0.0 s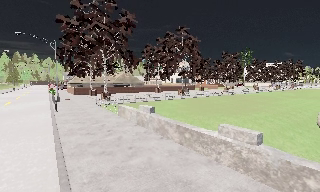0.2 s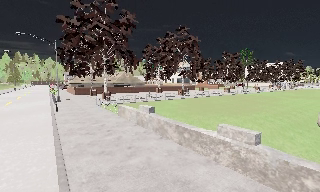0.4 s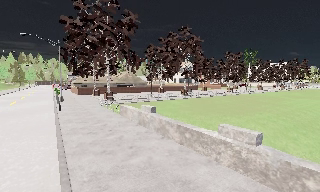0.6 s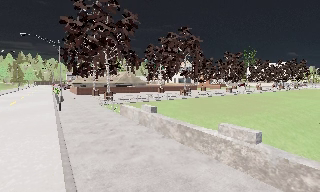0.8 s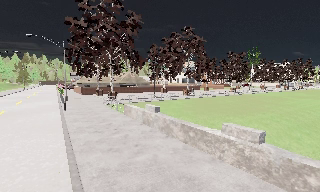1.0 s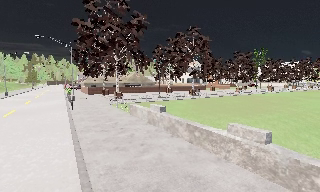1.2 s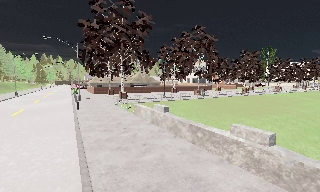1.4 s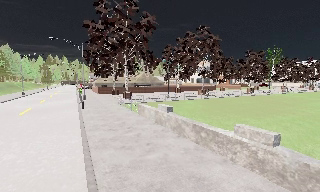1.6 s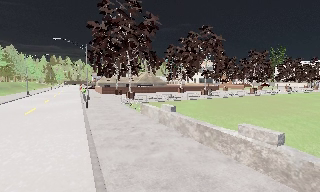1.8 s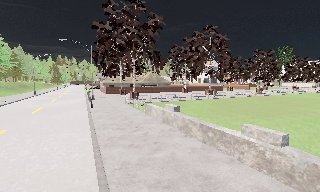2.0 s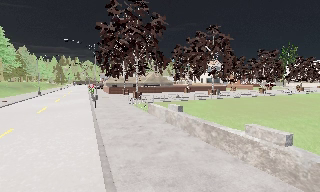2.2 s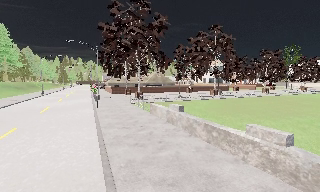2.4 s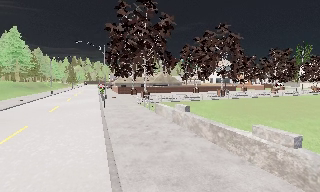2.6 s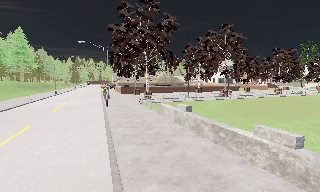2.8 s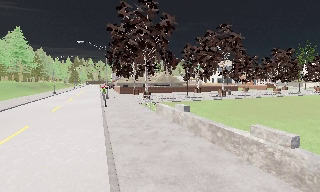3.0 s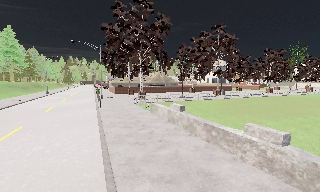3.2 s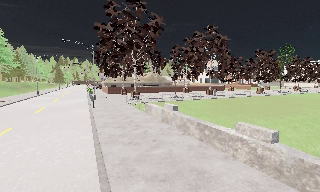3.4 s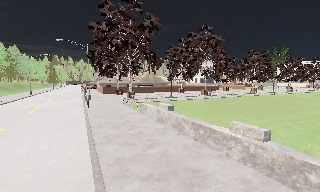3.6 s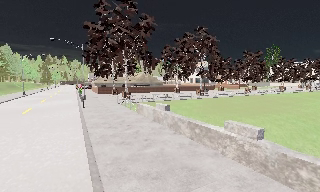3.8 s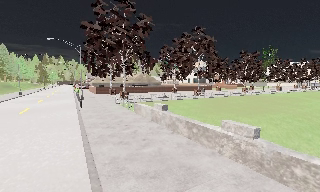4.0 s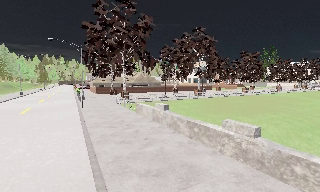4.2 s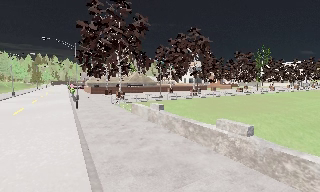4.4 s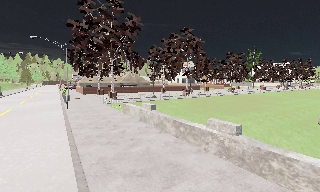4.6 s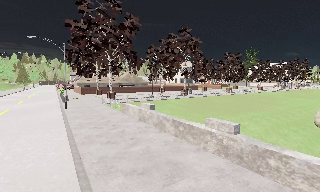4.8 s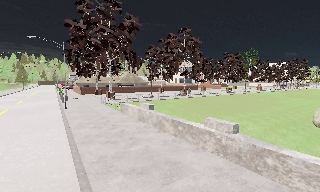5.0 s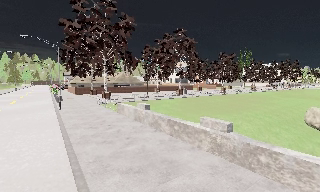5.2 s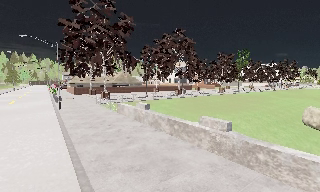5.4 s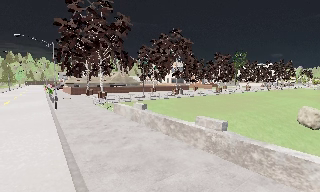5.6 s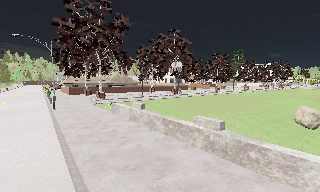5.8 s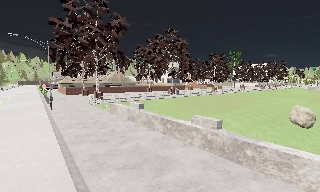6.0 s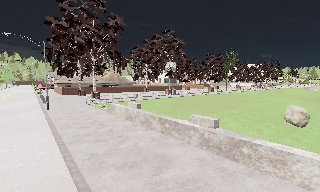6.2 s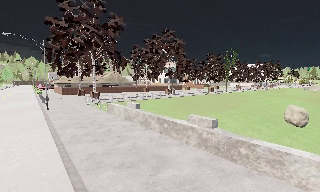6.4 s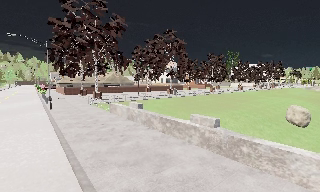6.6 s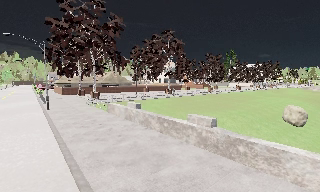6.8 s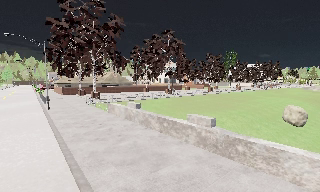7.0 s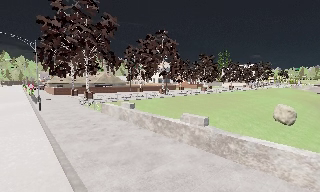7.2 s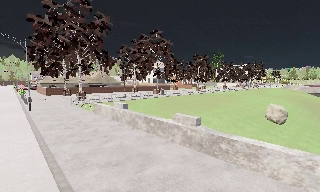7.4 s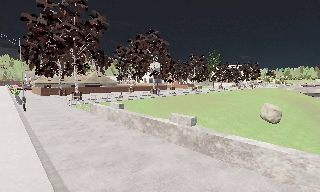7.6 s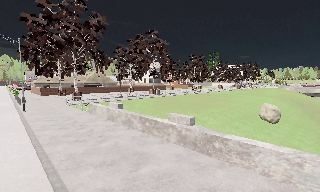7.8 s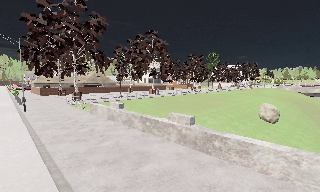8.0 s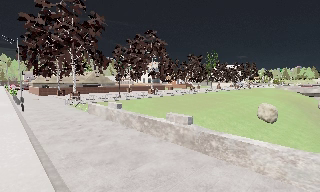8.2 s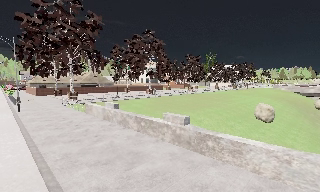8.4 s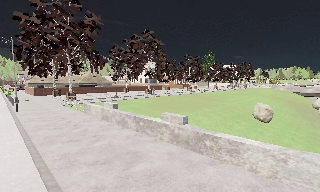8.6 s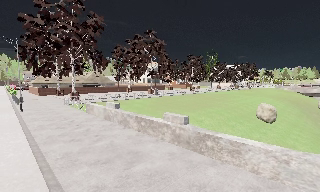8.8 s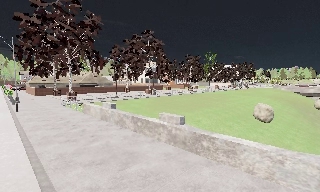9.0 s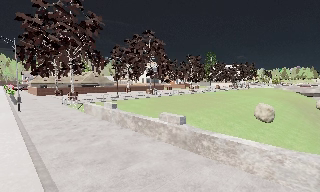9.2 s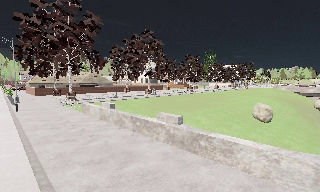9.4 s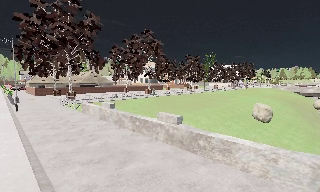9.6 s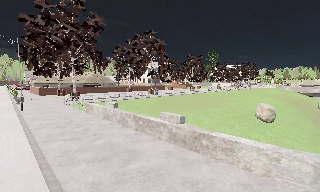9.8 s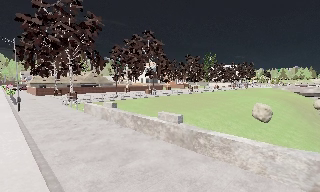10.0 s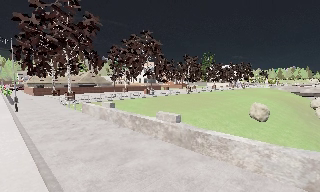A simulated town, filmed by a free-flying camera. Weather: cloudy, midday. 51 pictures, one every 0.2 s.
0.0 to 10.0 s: The camera swings to its right by about 10 degrees, and the scene slides to the left. It travels backward, about 2 m, so what stands in front gets smaller.
The film runs backward here.
